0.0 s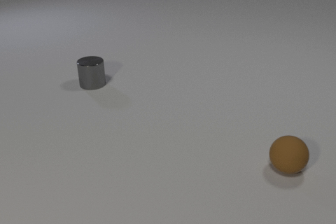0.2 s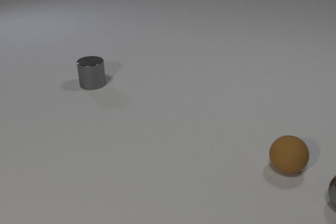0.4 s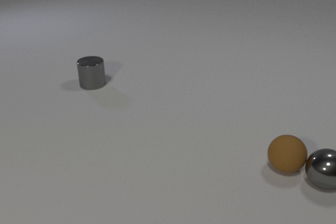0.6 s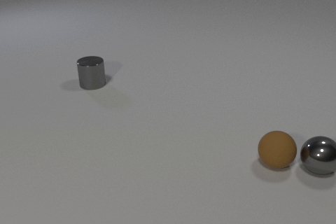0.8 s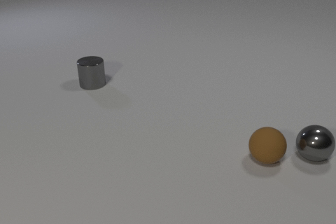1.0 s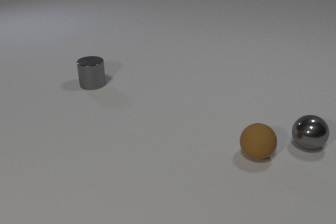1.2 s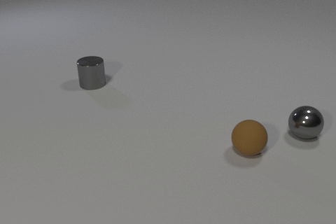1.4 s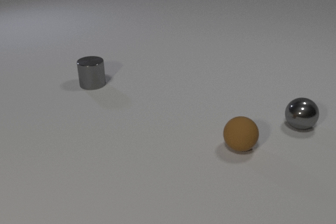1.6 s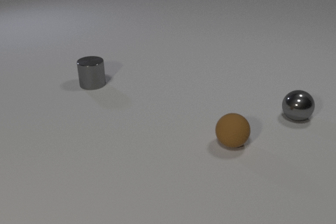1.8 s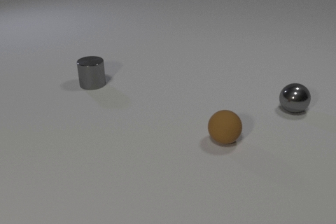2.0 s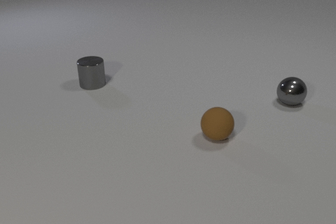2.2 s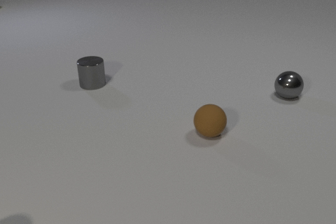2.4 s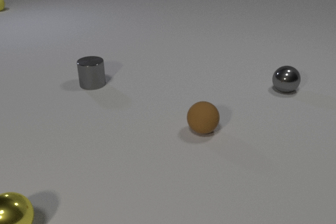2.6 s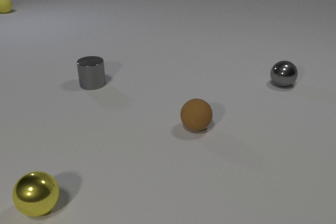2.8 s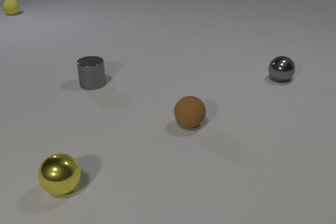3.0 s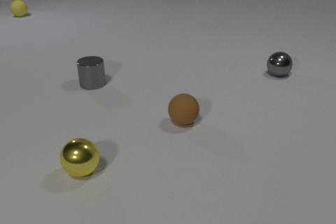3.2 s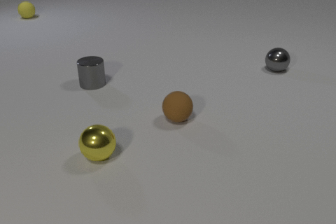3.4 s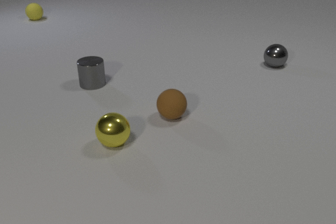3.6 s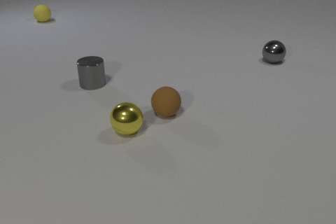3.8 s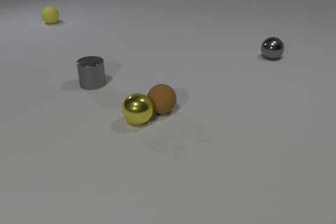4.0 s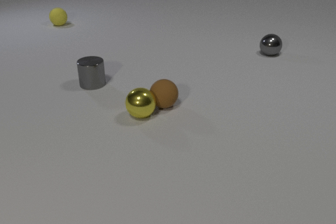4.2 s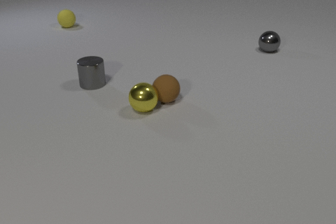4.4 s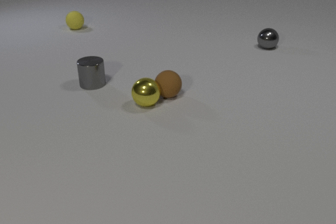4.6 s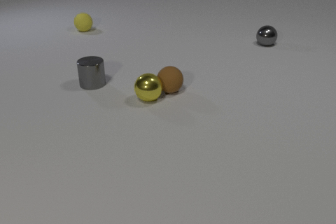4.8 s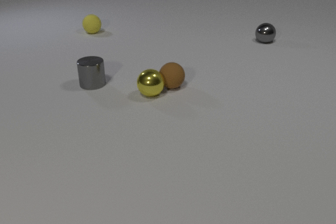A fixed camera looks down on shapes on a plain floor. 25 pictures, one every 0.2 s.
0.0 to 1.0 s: The gray metal sphere comes in at the right edge, rolls away from the camera and to the left. The brown rubber sphere rolls to the left and away from the camera. The gray metal sphere and the brown rubber sphere collide.
1.0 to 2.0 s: The gray metal sphere rolls away from the camera. The brown rubber sphere rolls to the left and away from the camera.
2.0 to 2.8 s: The gray metal sphere rolls away from the camera. The brown rubber sphere rolls to the left and away from the camera. The yellow metal sphere comes in at the bottom edge, rolls to the right and away from the camera. The yellow rubber sphere comes in at the left edge, rolls toward the camera and to the right.
2.8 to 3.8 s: The gray metal sphere rolls away from the camera. The brown rubber sphere rolls to the left and away from the camera. The yellow metal sphere rolls away from the camera and to the right. The yellow rubber sphere rolls toward the camera and to the right. The brown rubber sphere and the yellow metal sphere collide.
3.8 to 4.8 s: The gray metal sphere rolls away from the camera. The brown rubber sphere rolls away from the camera. The yellow metal sphere rolls away from the camera. The yellow rubber sphere rolls toward the camera and to the right.
What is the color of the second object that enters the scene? yellow.
What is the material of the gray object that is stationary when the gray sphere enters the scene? metal.
How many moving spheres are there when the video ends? 4.
